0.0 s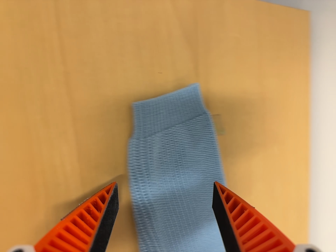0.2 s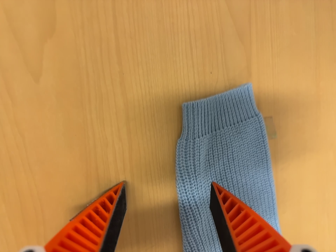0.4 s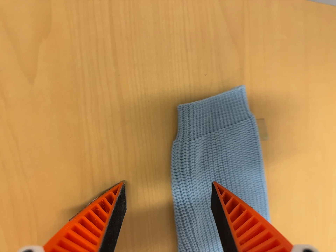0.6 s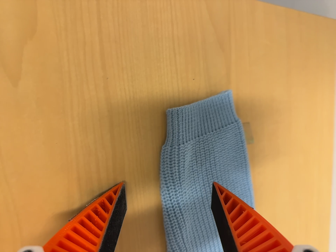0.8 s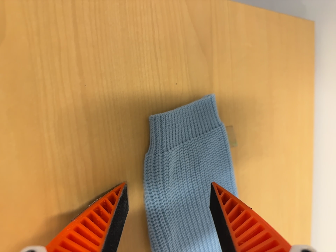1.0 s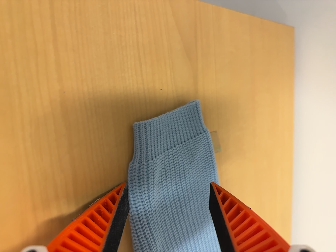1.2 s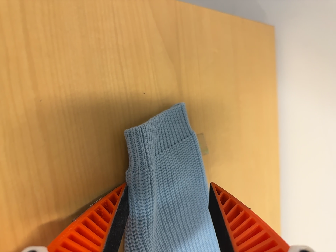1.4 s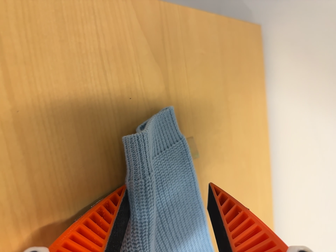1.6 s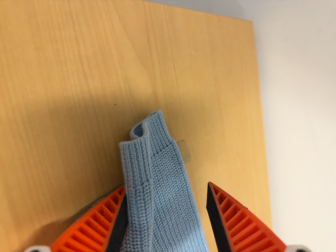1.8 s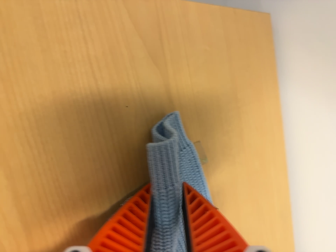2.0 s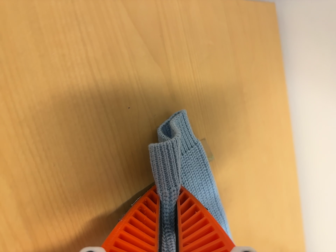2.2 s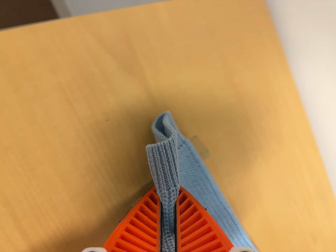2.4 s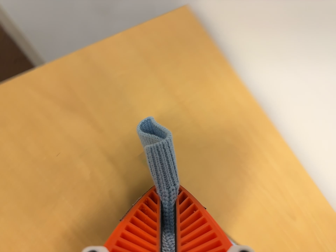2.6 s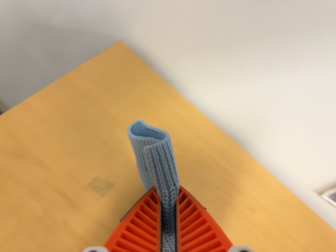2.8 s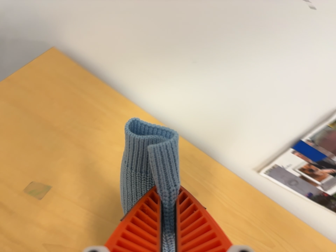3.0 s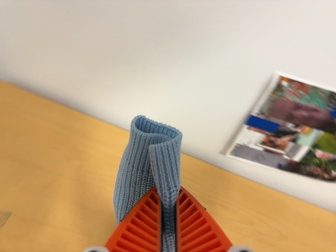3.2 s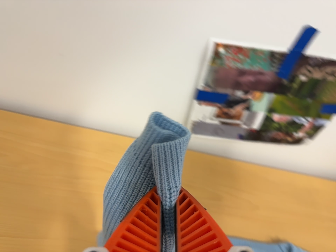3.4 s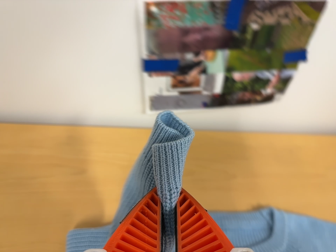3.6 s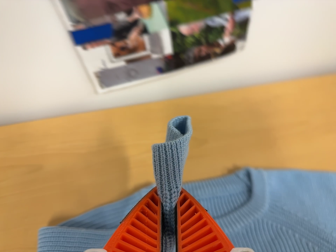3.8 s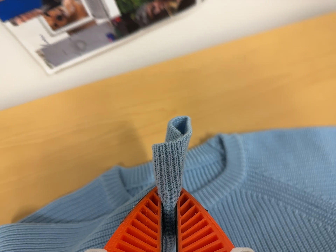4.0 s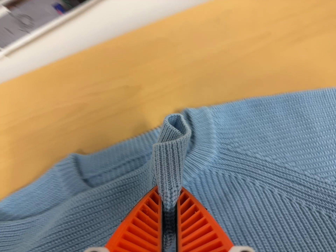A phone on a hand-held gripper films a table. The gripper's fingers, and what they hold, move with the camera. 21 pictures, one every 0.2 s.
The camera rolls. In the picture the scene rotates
counterclockwise.
0.0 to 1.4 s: The camera pans to its right by about 15 degrees.
1.4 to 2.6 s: The camera pans to its left by about 10 degrees. It travels to its right, about 20 cm. It rolls about its line of sight by about 40 degrees, and the scene rotates counterclockwise.
2.6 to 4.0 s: The camera travels to its right, about 50 cm, so close, fixed things drift to the left. Its aim tips toward the bottom of its view by about 20 degrees, and the scene shifts upward. It rolls about its line of sight by about 60 degrees, and the scene rotates counterclockwise.
The film runs forward here.
